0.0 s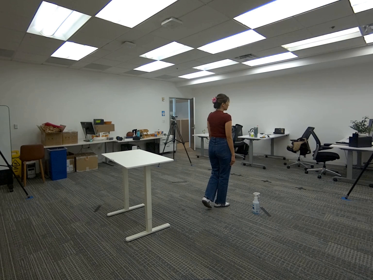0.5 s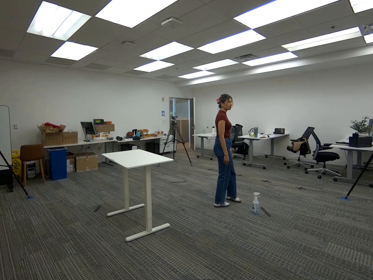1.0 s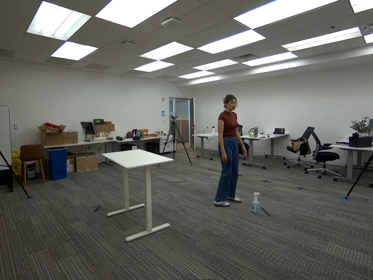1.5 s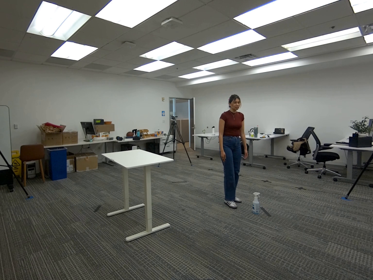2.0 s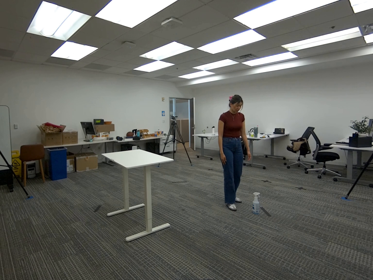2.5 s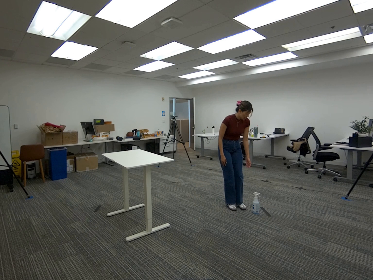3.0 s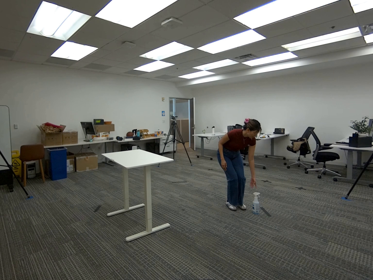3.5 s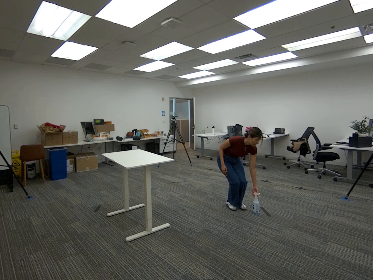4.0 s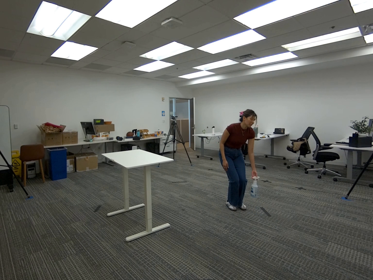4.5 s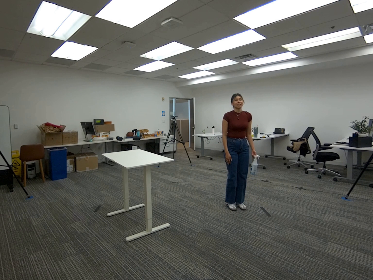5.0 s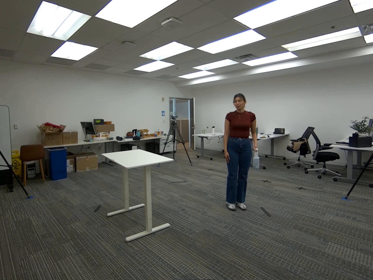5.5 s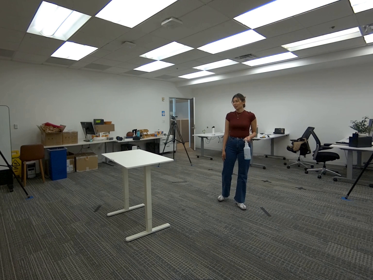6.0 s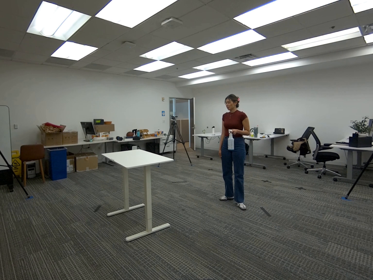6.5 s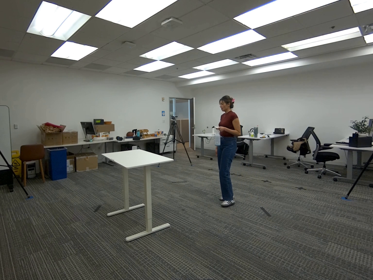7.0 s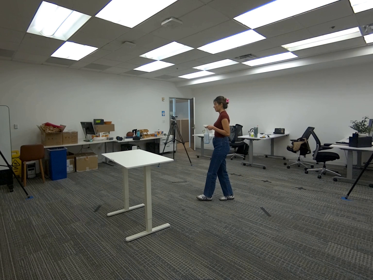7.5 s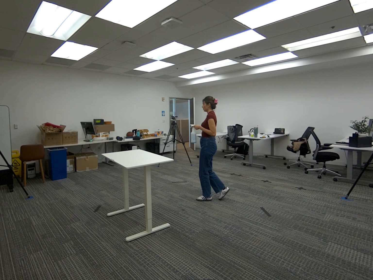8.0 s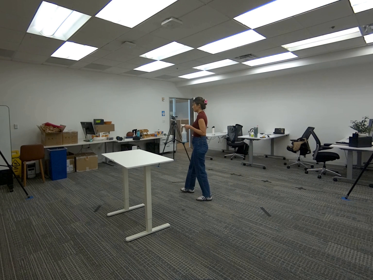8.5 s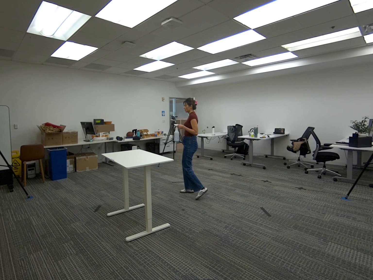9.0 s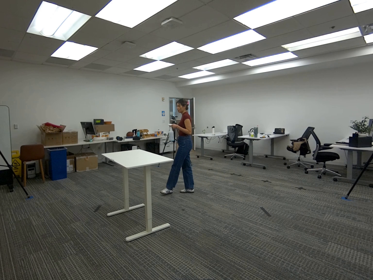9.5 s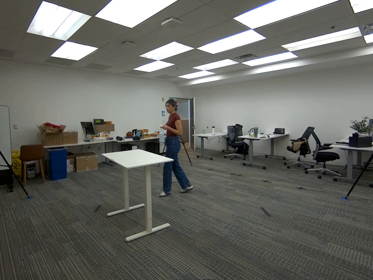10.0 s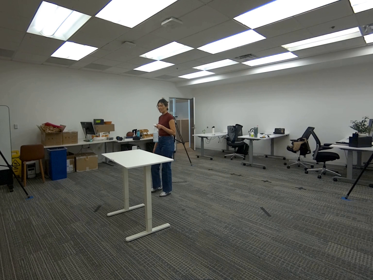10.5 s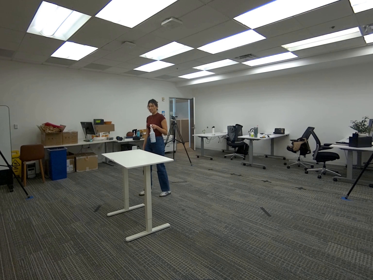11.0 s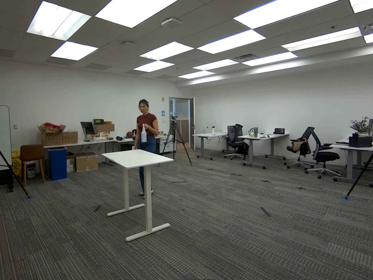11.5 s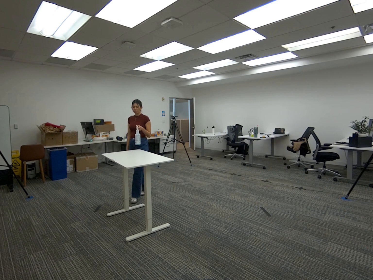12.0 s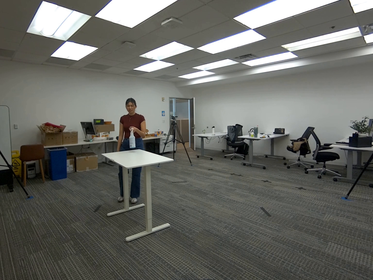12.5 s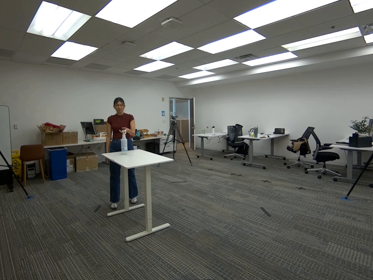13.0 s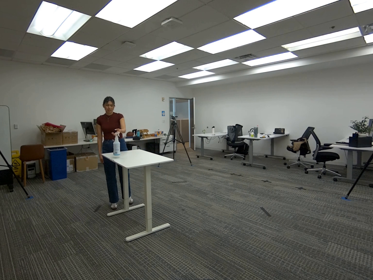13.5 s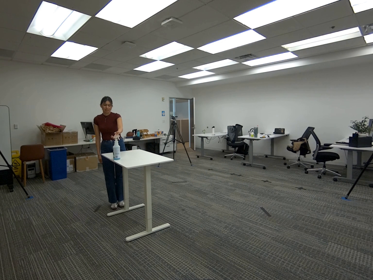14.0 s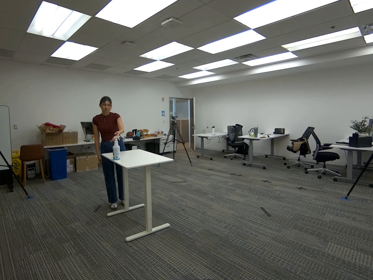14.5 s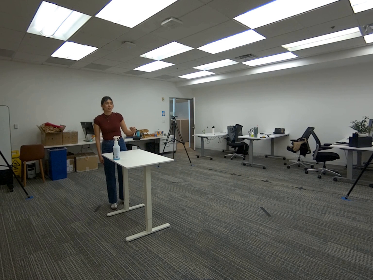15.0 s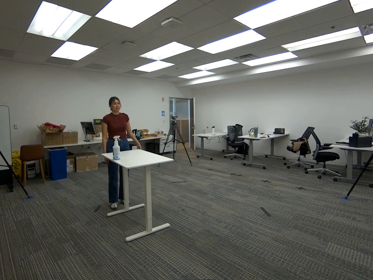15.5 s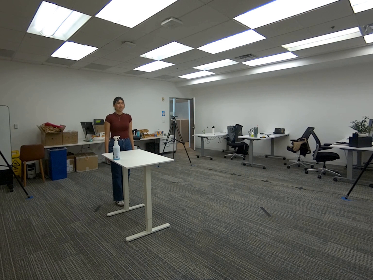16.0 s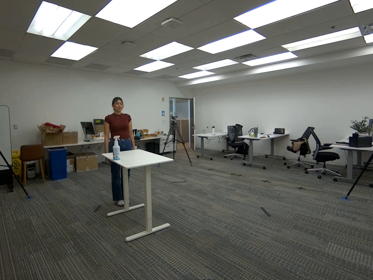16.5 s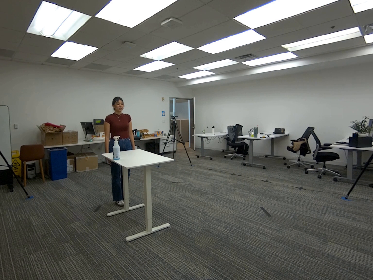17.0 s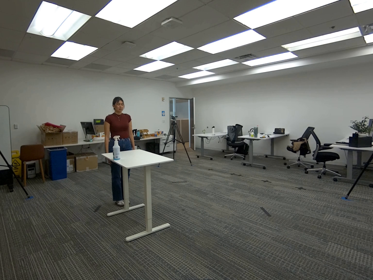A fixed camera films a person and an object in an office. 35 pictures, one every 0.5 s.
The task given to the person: Walk to the spray bottle on the ground, pick up the spray bottle with your left hand and place it on the white desk.
